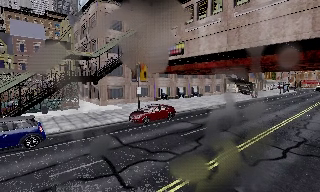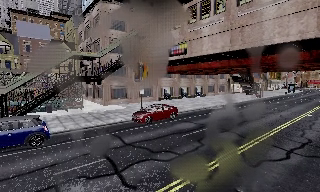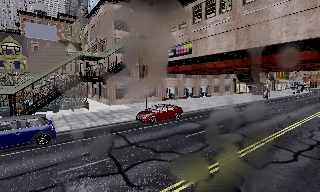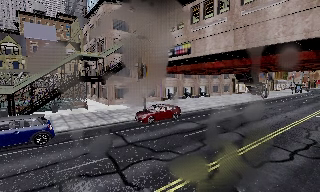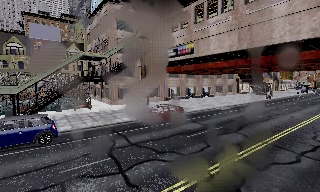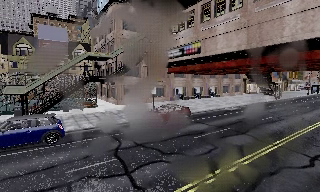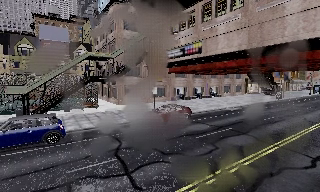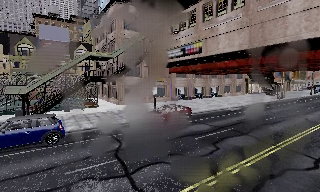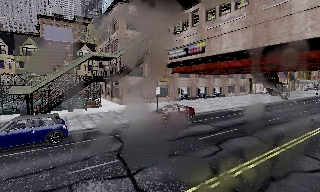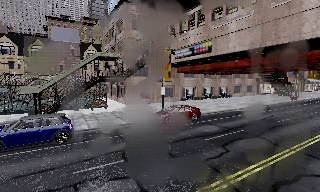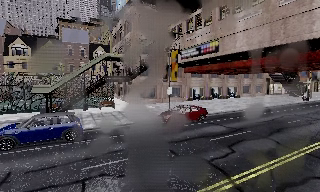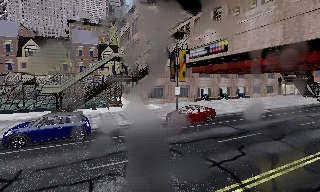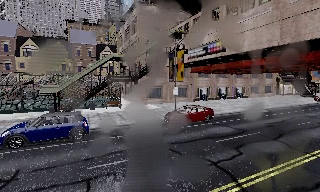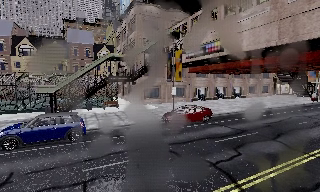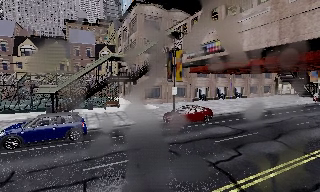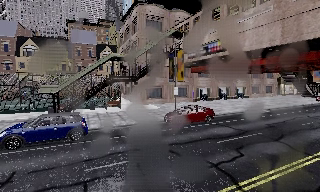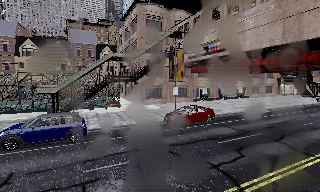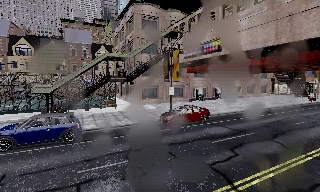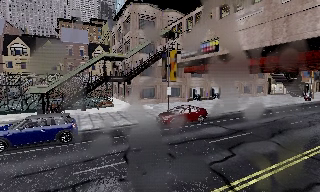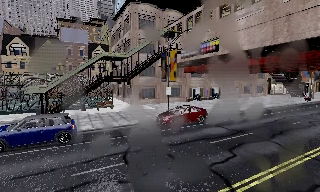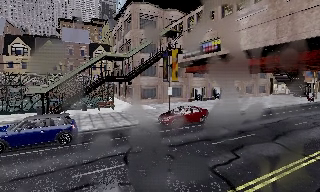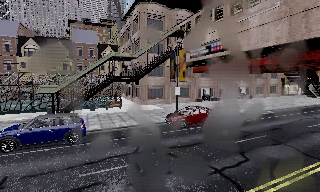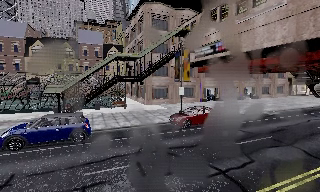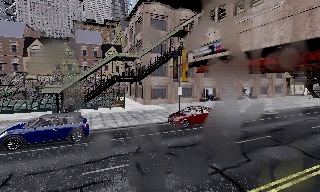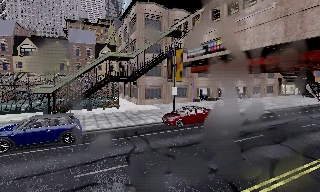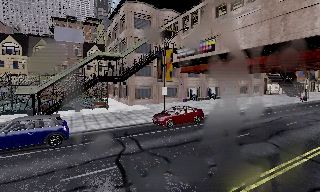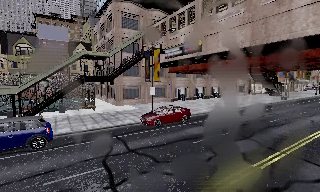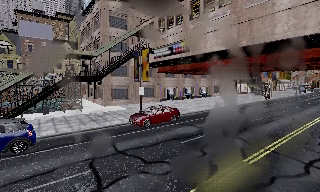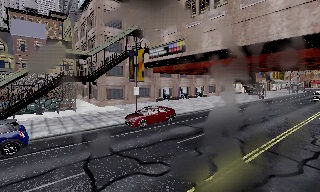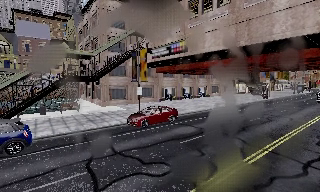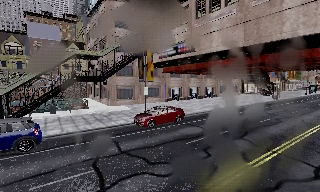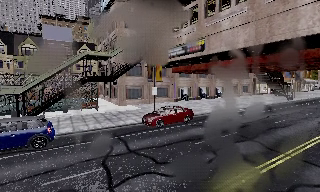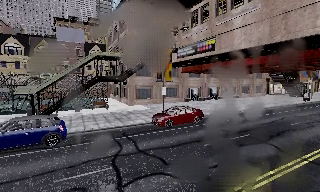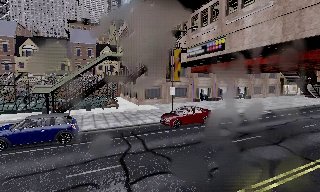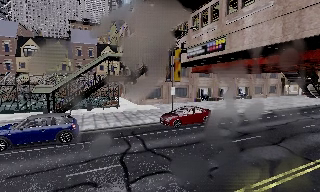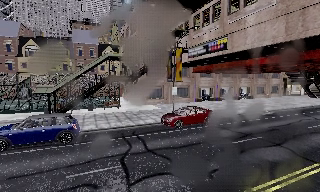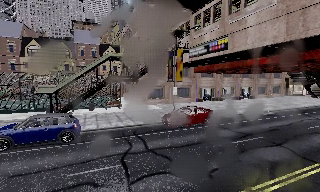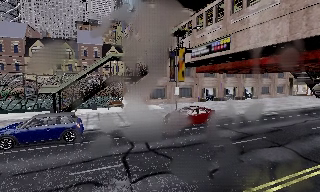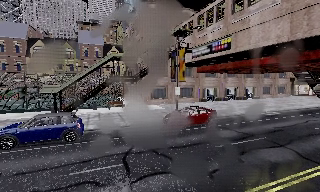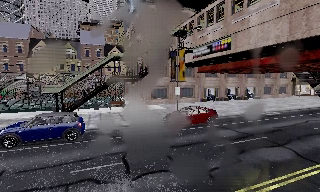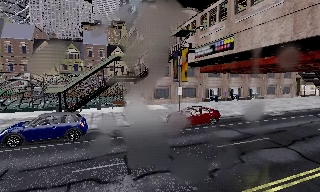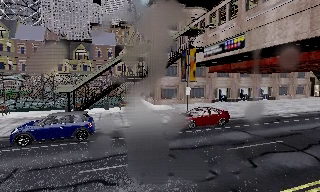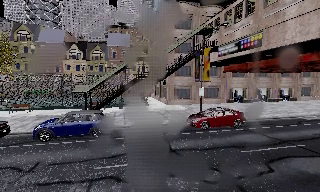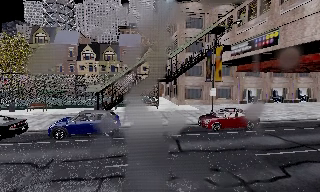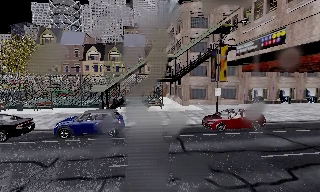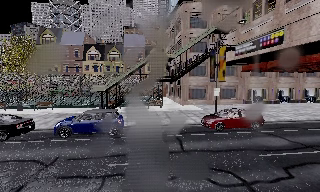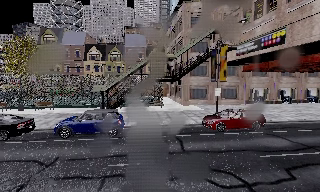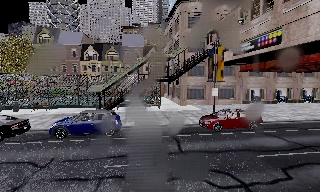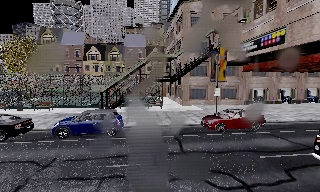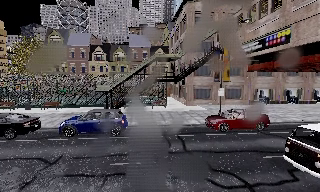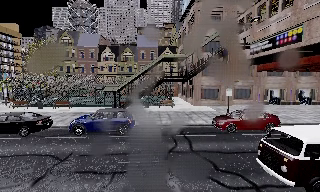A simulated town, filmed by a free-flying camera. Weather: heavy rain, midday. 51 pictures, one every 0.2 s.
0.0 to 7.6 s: The camera pans to its left, which is counterclockwise from overhead, by about 20 degrees. It travels to its right and forward, about 1.5 m.
7.6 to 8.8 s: The camera pans to its left, which is counterclockwise from overhead, by about 15 degrees.
8.8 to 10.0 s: The camera shifts only a little, or ends up much as it began.
The film runs forward here.
